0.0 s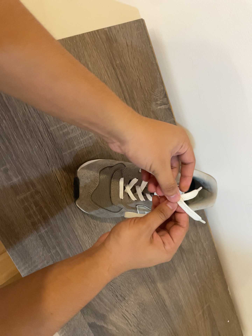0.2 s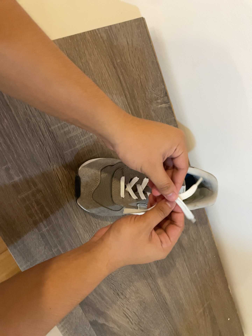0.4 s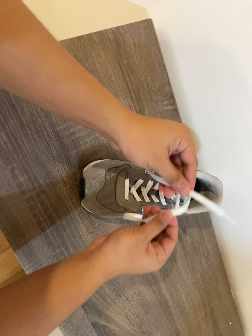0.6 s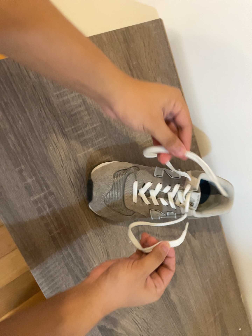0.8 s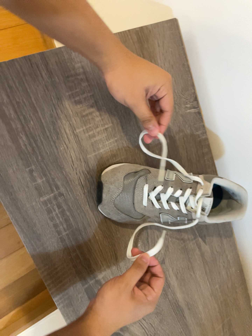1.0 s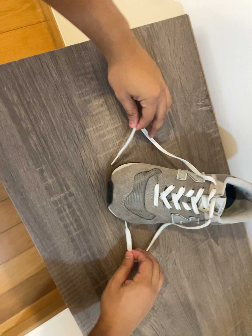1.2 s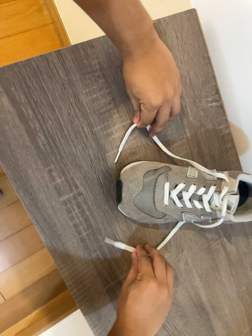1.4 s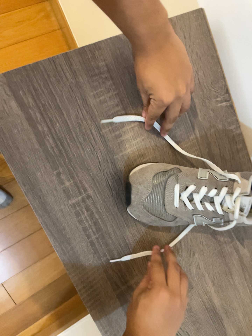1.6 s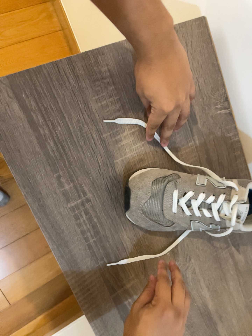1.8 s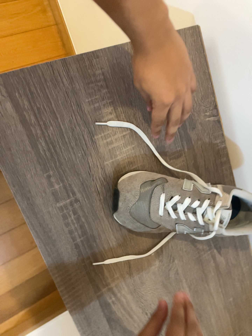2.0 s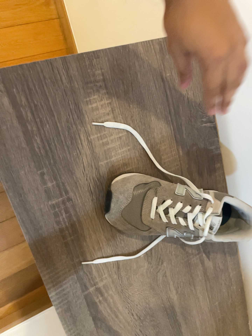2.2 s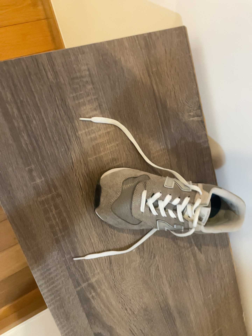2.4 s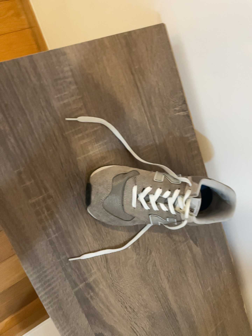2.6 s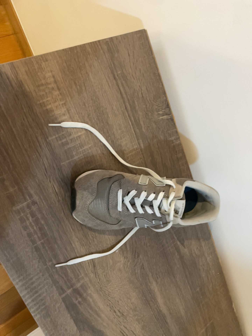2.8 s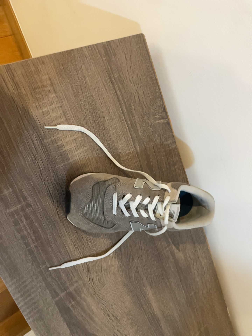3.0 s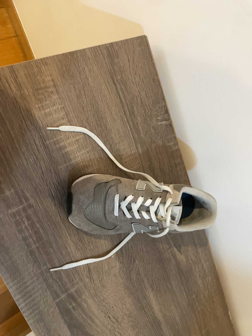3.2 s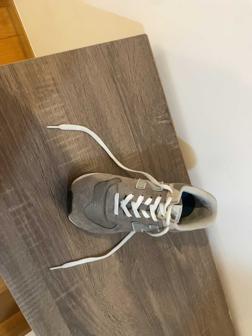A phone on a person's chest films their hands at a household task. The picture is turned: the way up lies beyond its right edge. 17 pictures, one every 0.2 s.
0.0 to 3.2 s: The camera shifts only a little, or ends up much as it began.
The film runs backward here.
